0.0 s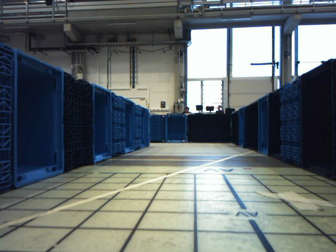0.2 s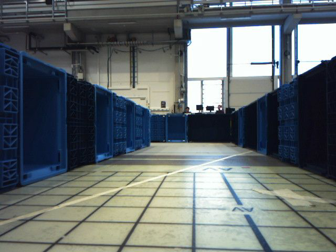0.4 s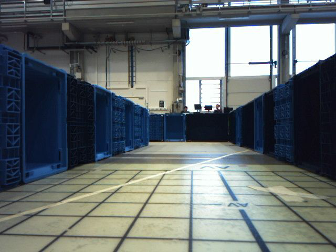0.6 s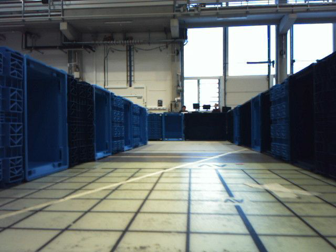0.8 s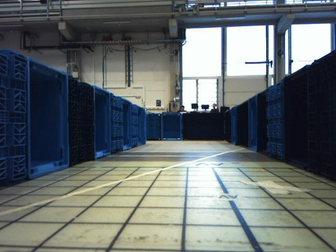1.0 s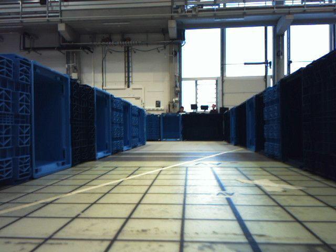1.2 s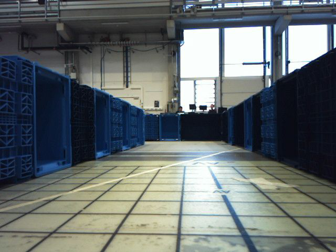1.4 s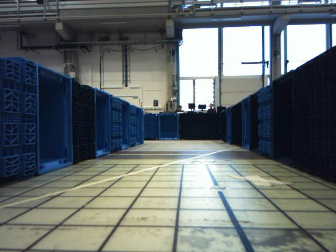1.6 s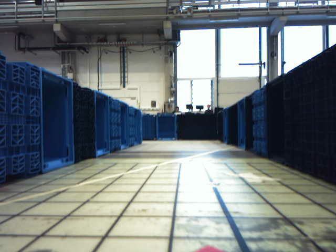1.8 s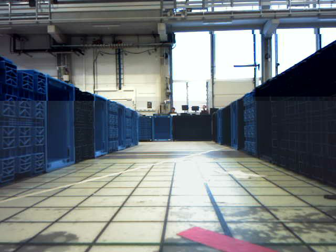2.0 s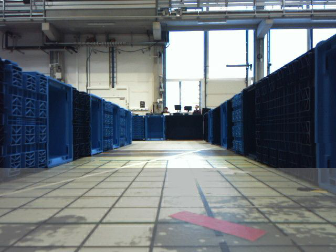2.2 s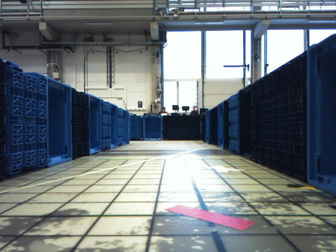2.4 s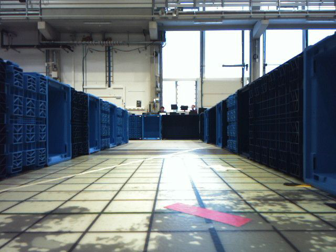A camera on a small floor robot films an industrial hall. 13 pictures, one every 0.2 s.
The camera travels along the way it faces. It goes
backward.
0.0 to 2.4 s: The camera travels backward, about 0.5 m, so what stands in front gets smaller.
The film runs backward here.
